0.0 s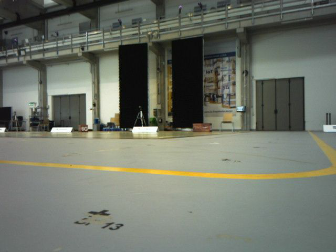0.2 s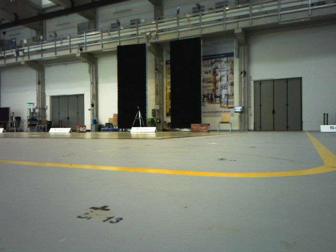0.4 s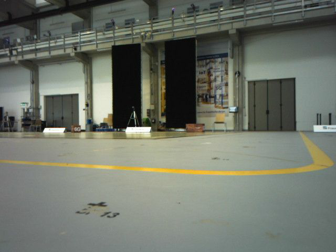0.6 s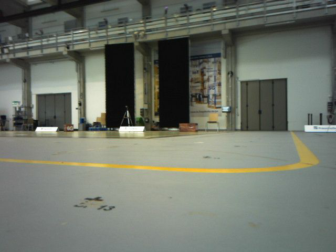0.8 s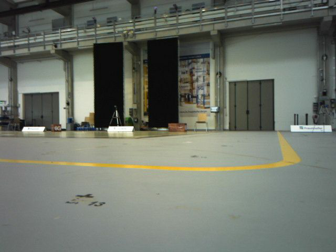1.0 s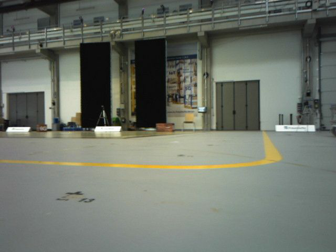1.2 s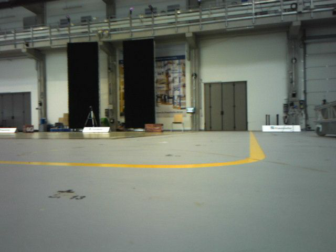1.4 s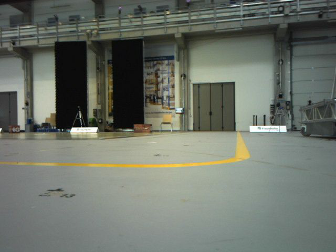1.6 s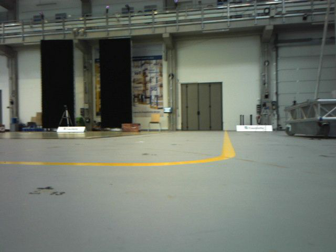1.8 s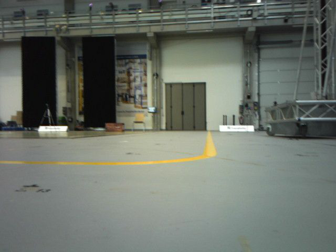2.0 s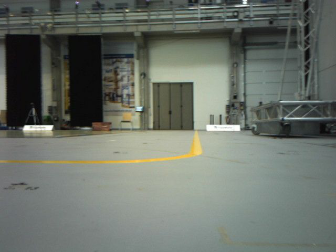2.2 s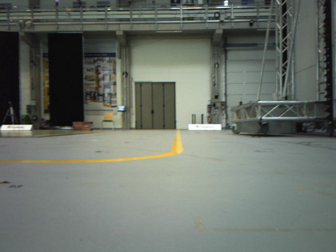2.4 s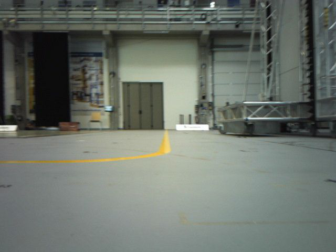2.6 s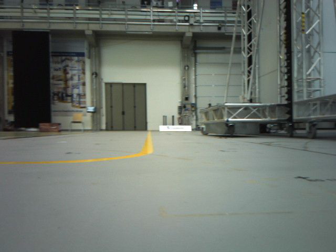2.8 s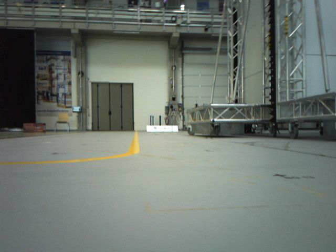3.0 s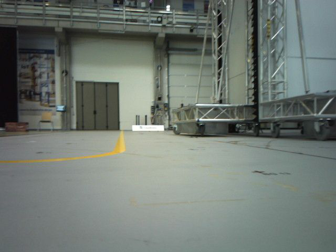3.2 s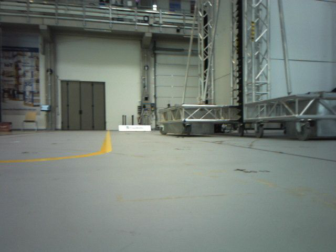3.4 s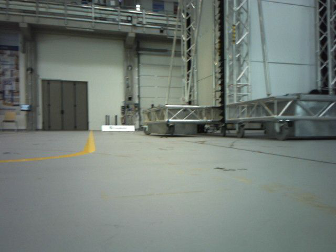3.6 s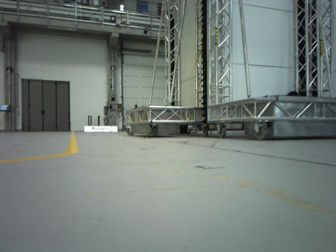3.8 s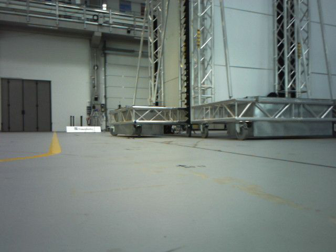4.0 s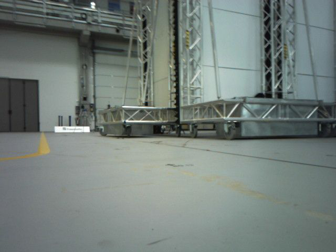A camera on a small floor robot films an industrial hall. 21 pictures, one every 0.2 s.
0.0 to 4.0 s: The camera pans to its right, which is clockwise from overhead, by about 50 degrees. It travels backward, about 0.7 m.
The film runs backward here.
